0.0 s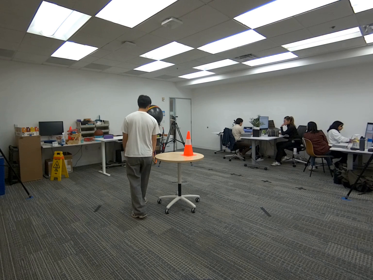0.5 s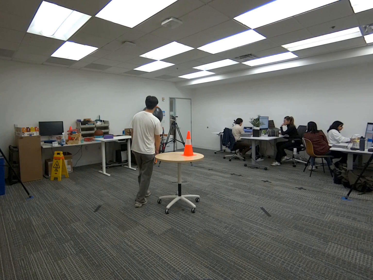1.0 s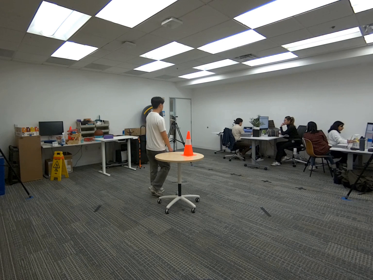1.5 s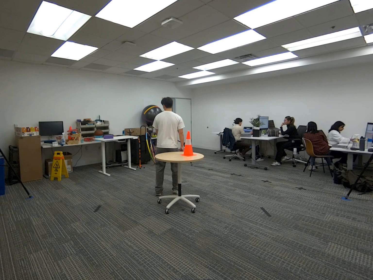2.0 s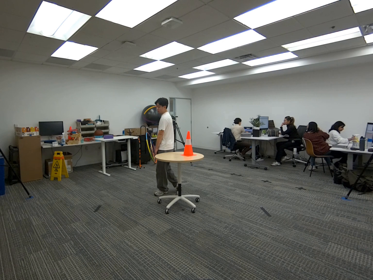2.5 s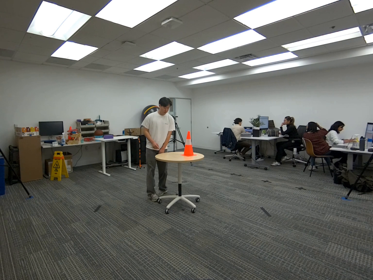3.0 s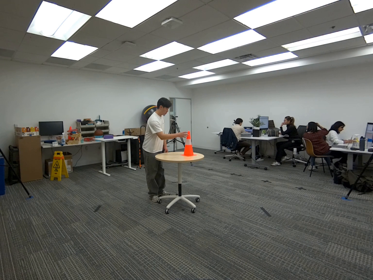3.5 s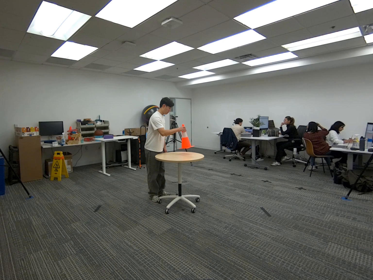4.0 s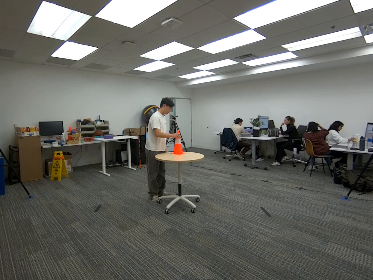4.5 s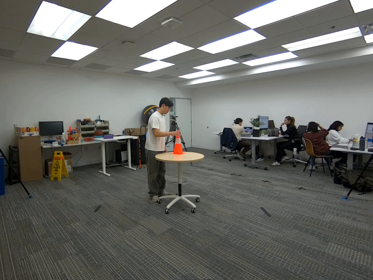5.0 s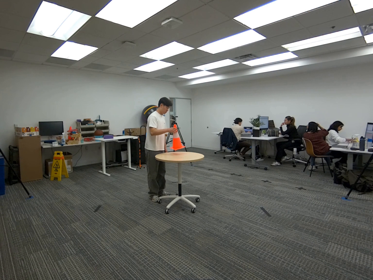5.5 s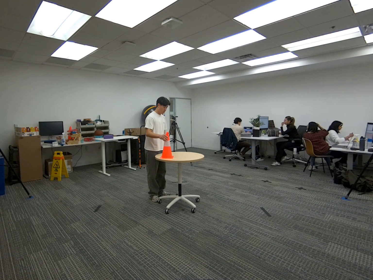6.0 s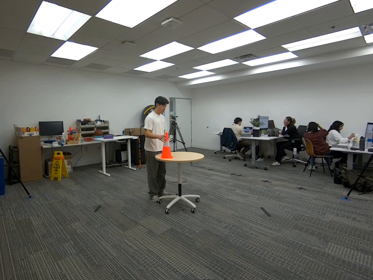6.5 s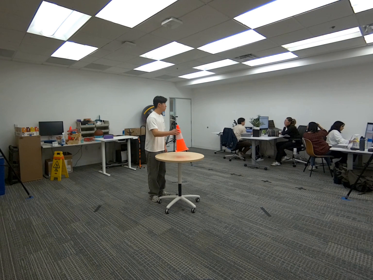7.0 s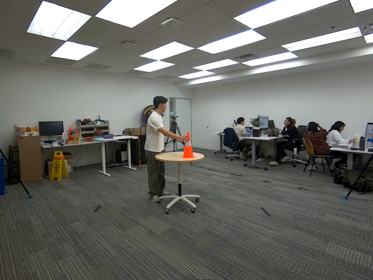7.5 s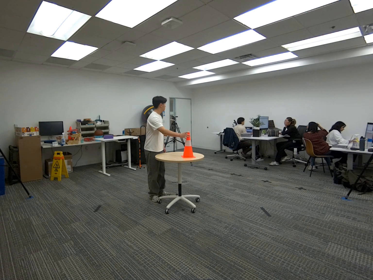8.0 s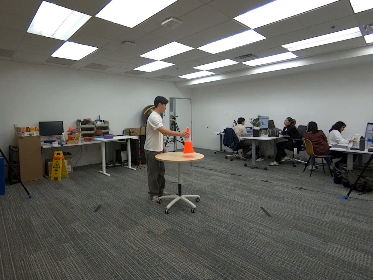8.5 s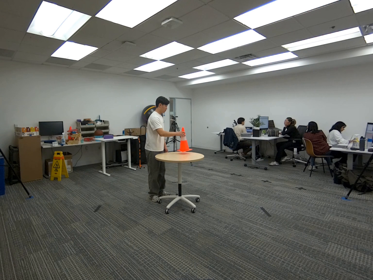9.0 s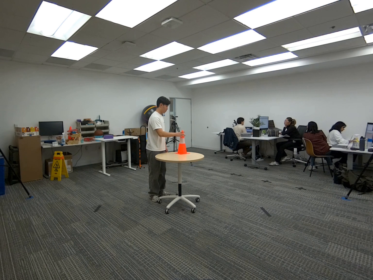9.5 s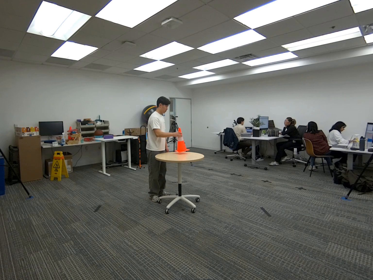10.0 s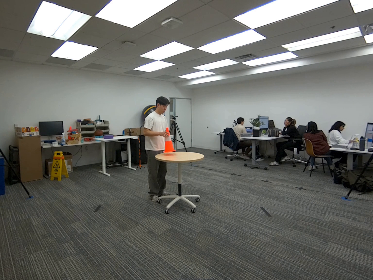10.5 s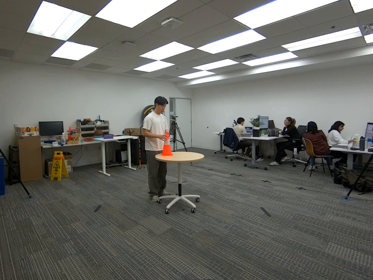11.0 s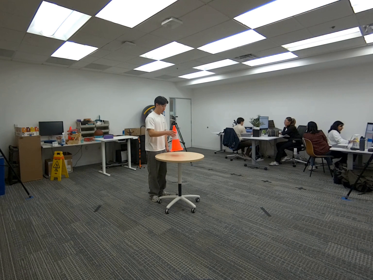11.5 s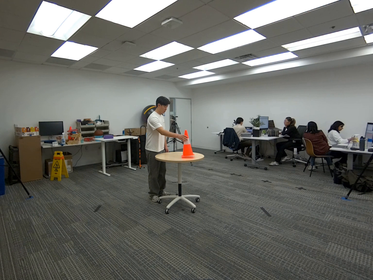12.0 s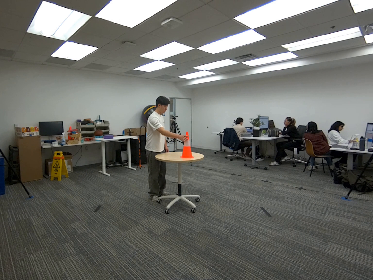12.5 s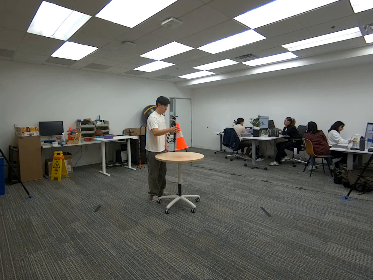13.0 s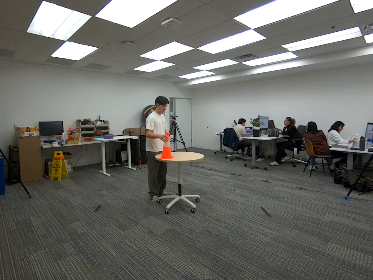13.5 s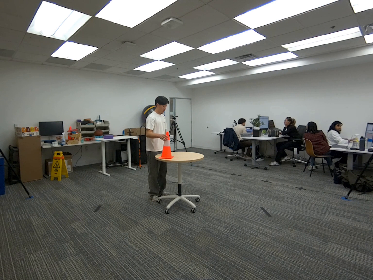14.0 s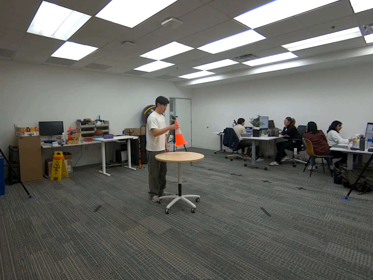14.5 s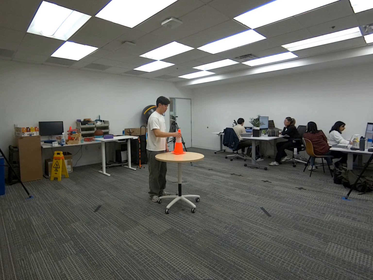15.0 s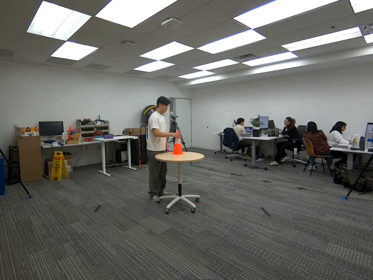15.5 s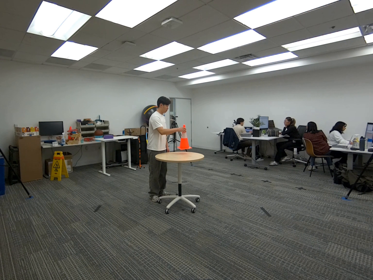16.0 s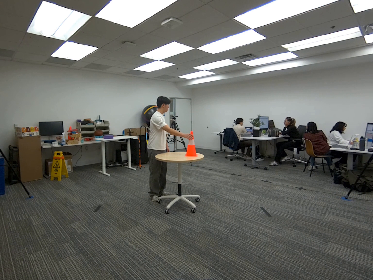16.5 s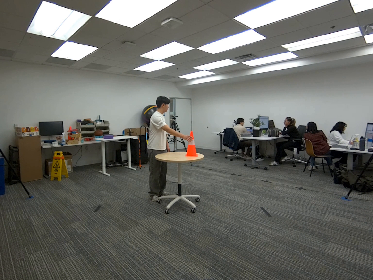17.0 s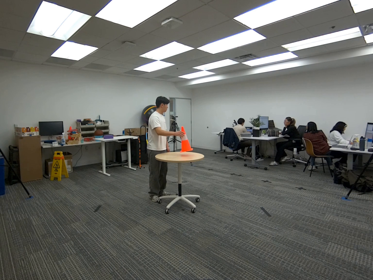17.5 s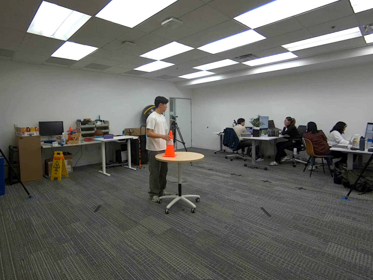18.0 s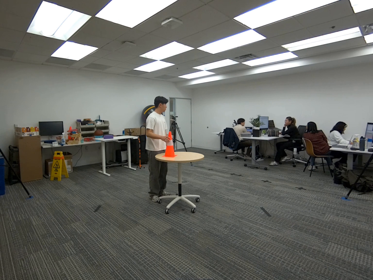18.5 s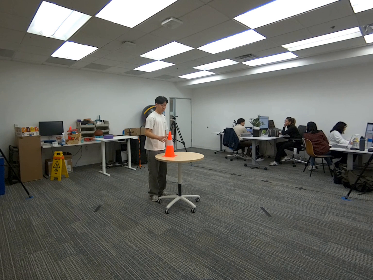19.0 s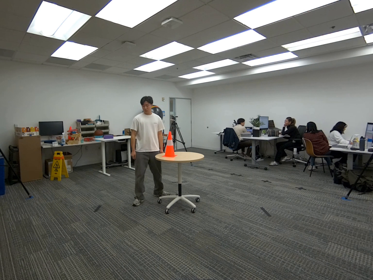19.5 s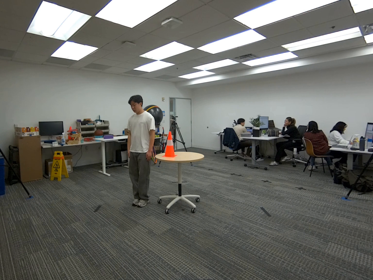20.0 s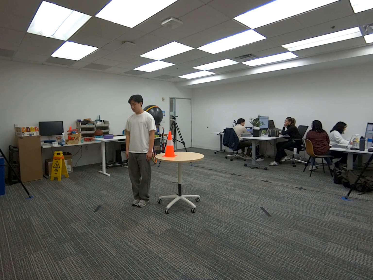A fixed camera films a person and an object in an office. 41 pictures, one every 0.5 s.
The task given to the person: Walk to the traffic cone on the round table, pick and place the cone on the table until finish.
